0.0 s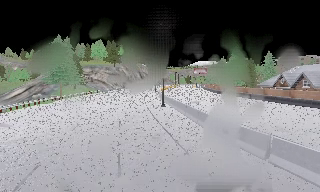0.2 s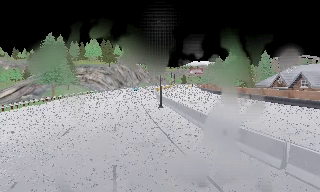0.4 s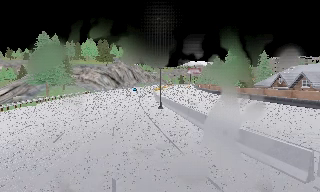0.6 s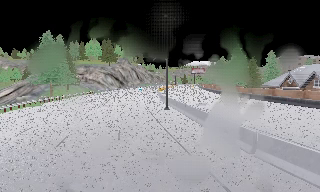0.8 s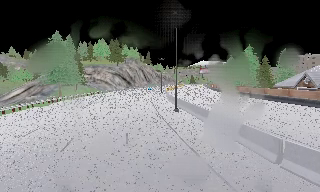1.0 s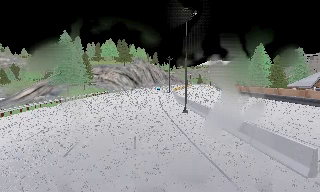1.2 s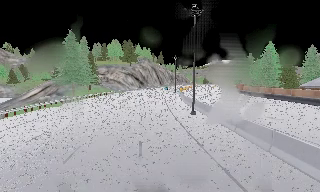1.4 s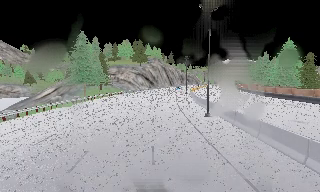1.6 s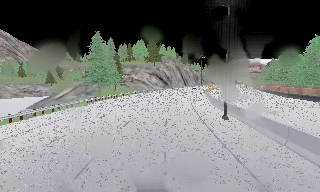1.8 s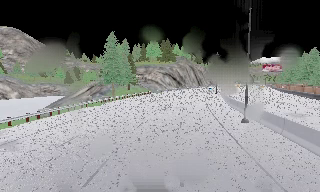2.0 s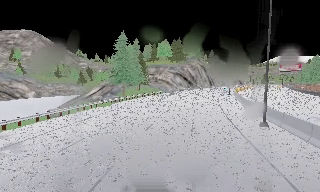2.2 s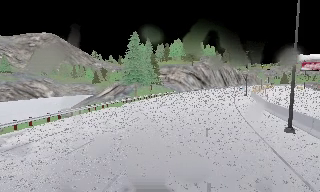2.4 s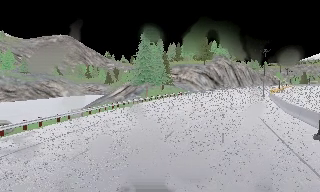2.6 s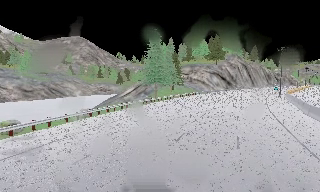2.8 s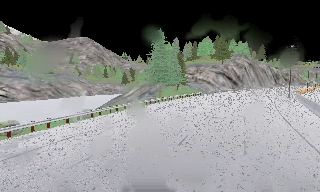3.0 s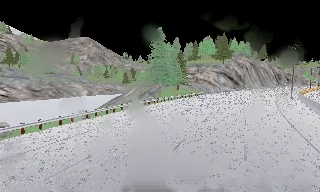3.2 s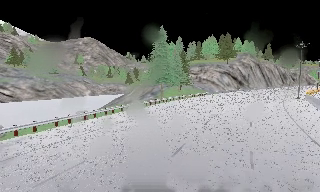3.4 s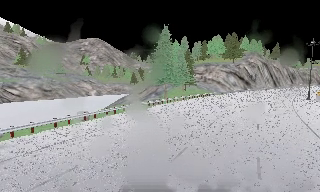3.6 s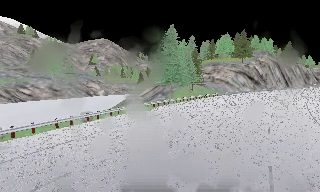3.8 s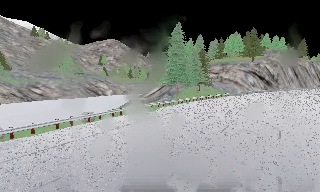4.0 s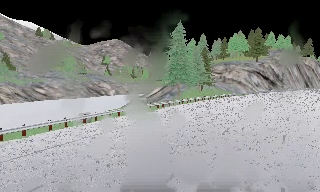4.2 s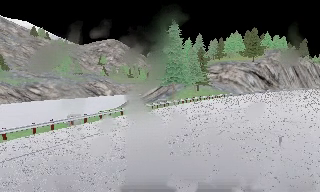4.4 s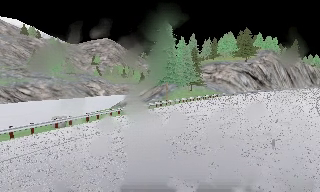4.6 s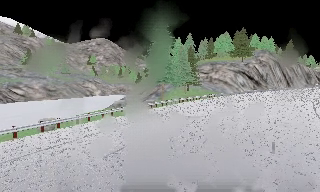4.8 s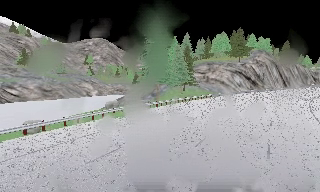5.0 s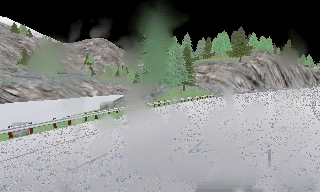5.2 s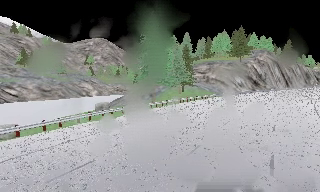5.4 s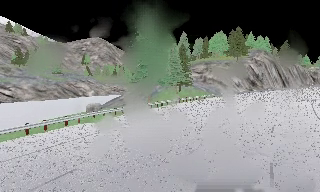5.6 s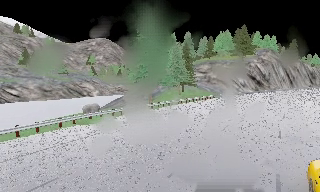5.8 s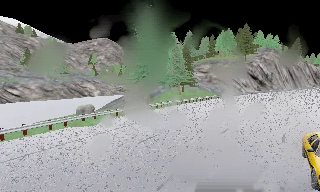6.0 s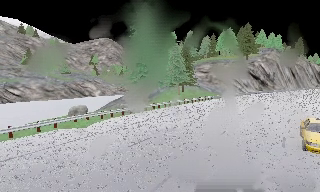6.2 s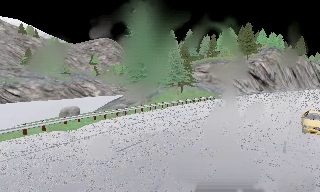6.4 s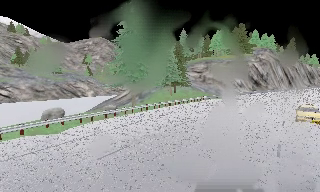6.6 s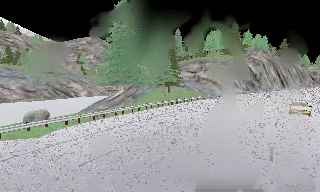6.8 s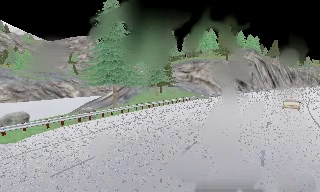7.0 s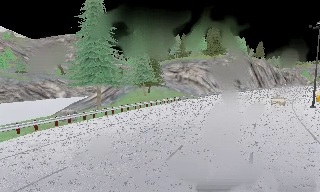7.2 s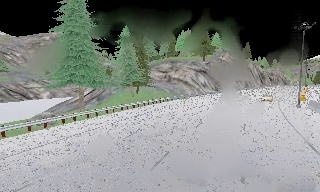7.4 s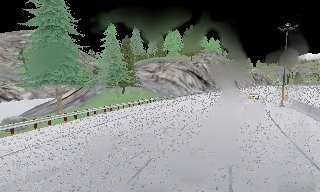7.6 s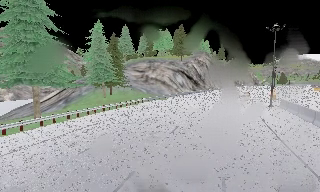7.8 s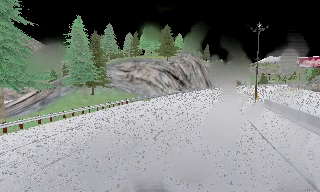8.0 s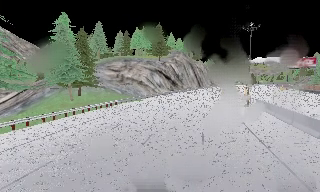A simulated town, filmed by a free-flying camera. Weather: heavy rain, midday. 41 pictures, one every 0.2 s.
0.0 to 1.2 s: The camera travels forward, about 6 m, so what stands in front looms larger.
1.2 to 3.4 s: The scene slides to the right, as the camera pans about 35 degrees to its left. It travels forward, about 8 m.
3.4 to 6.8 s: The camera travels forward and to its right, about 13 m, so what stands in front looms larger.
6.8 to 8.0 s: The scene slides to the left, as the camera pans about 20 degrees to its right. It travels forward, about 6 m, so what stands in front looms larger.
The film runs backward here.
